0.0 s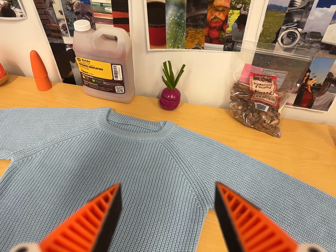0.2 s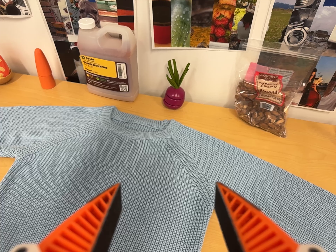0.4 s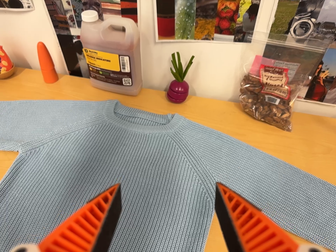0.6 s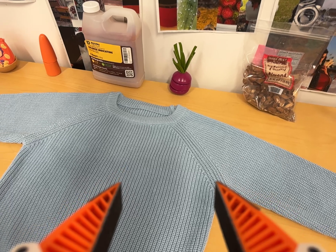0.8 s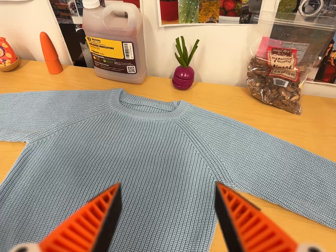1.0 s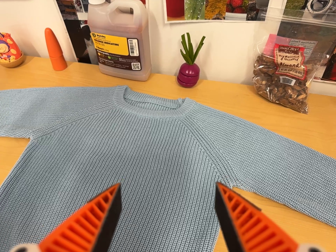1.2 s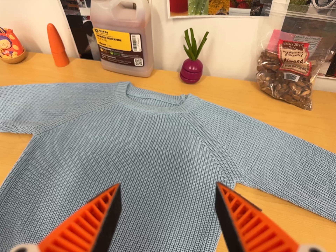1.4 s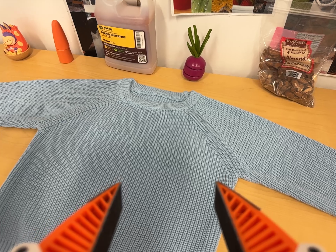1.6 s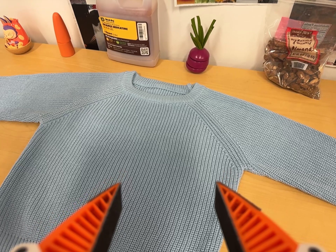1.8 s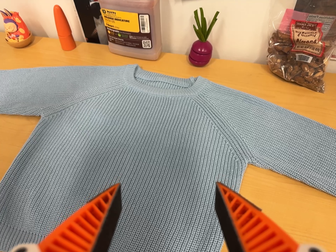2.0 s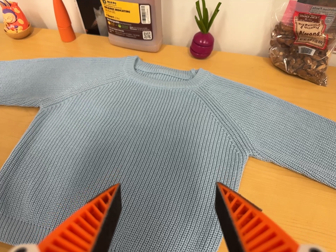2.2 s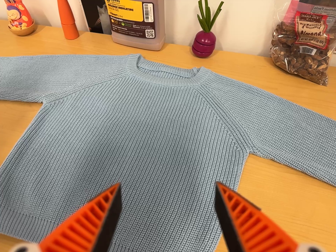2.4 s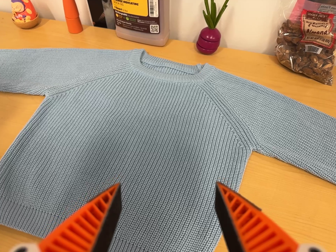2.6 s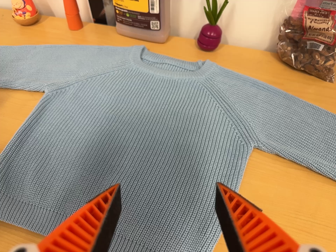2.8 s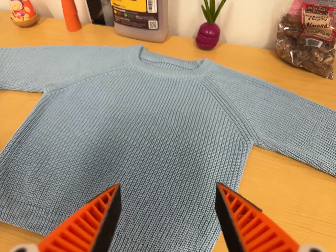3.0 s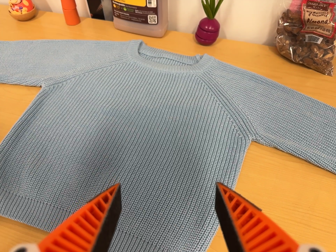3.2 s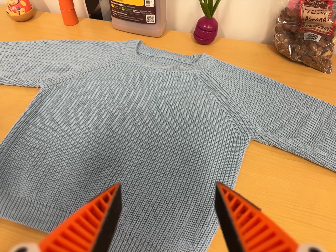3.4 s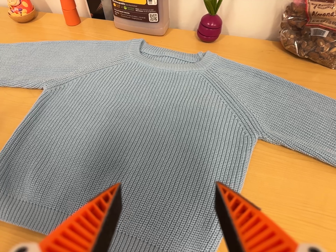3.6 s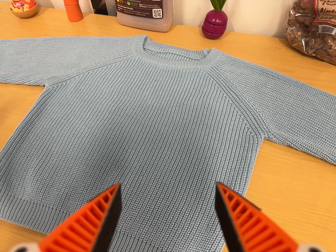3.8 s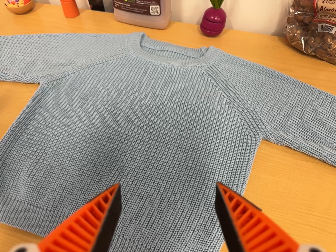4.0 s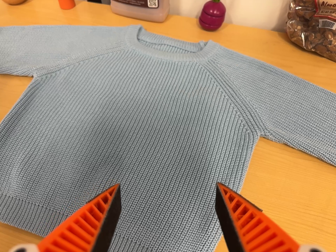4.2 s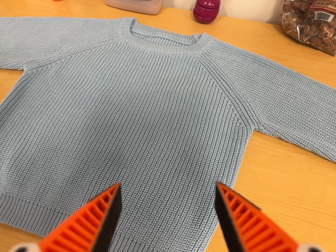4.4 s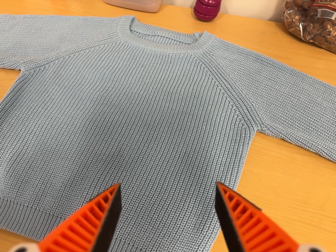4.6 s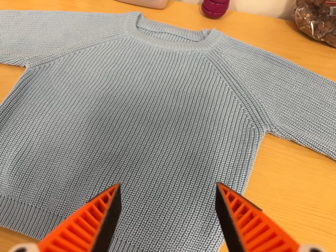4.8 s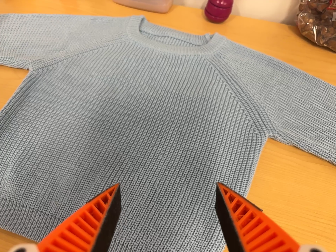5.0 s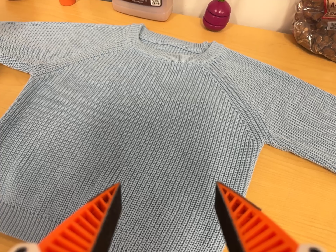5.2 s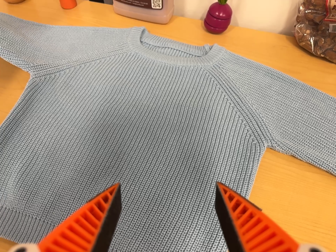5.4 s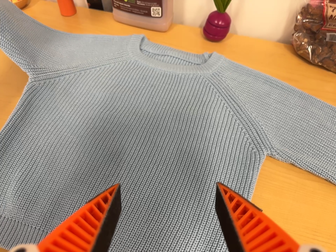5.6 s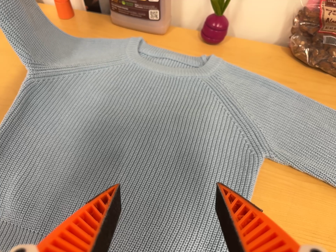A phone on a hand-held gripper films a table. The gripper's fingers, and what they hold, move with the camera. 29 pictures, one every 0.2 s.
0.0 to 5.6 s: The camera travels forward and toward the bottom of its view, about 9 cm, so what stands in front looms larger. Its aim tips toward the bottom of its view by about 10 degrees, and the scene shifts upward.
The film runs forward here.
